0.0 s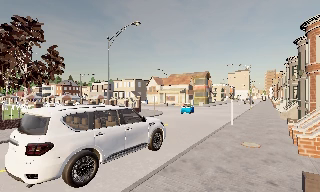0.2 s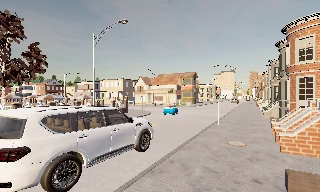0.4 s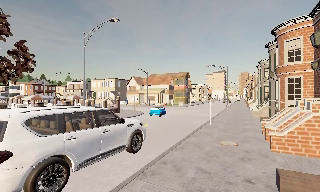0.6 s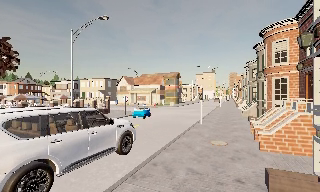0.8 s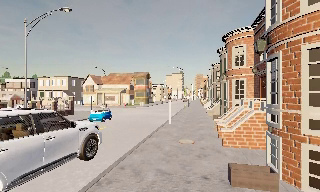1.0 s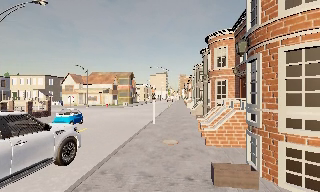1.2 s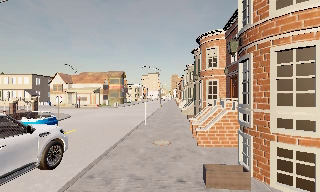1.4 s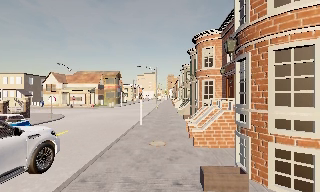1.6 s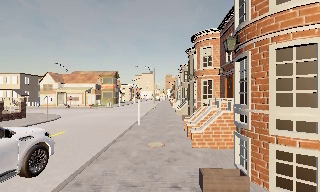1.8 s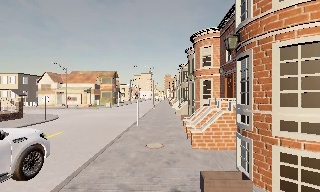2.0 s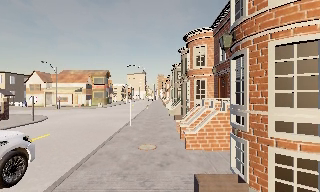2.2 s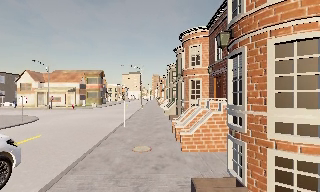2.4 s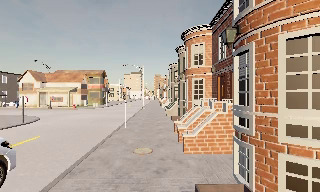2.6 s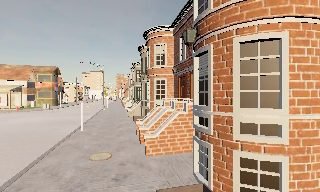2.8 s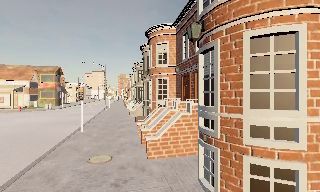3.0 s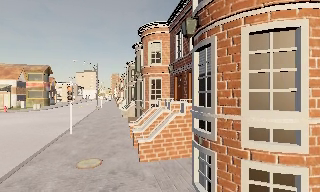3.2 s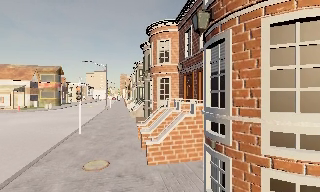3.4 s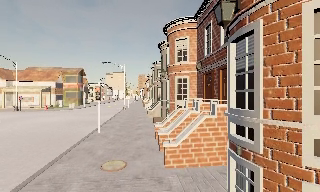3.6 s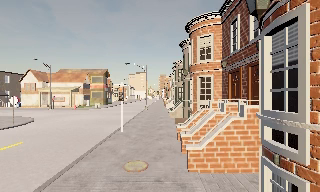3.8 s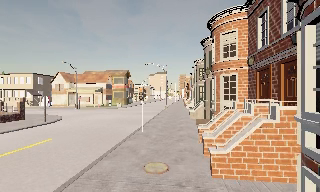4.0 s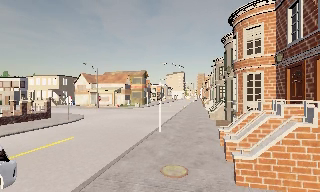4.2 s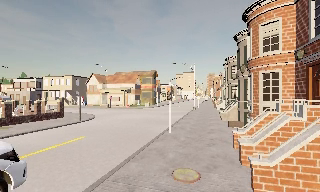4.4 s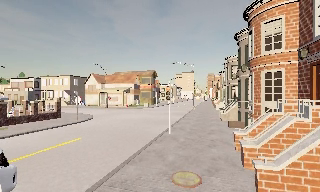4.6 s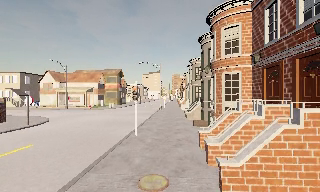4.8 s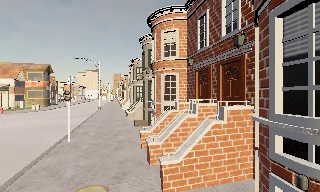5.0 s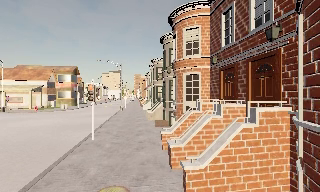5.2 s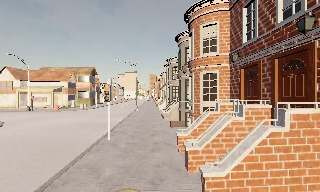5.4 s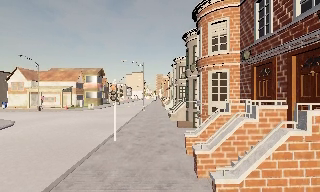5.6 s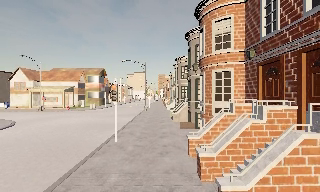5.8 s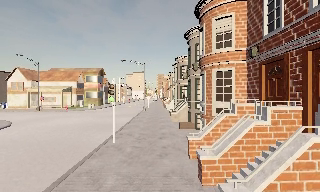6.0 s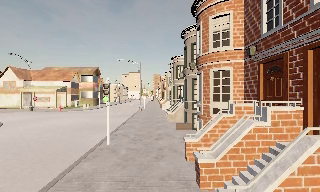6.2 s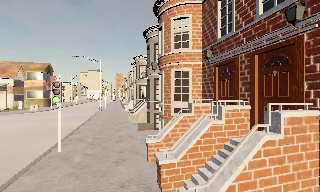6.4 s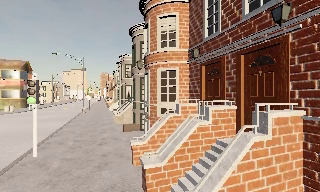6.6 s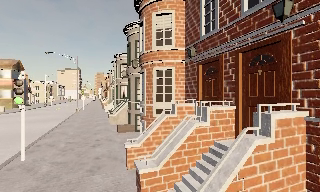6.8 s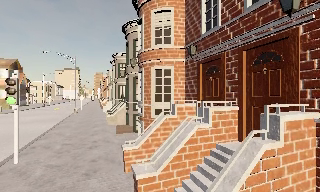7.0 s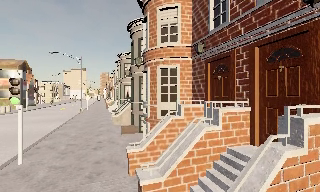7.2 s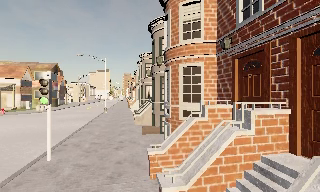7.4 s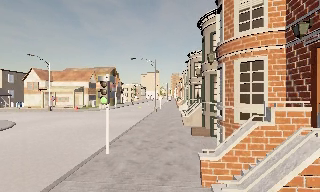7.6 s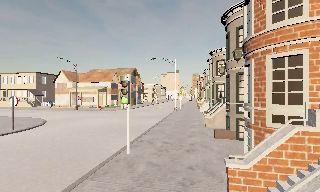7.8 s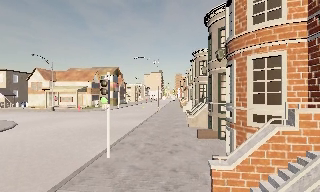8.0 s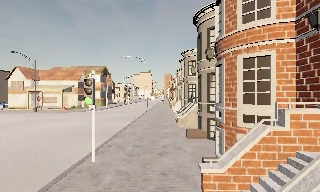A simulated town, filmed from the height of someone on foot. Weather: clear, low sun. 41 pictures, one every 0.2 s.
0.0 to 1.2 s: The camera swings to its right by about 30 degrees, and the scene slides to the left. It travels forward, about 1 m, so what stands in front looms larger.
1.2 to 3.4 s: The scene slides to the left, as the camera pans about 10 degrees to its right. It travels forward, about 2.5 m, so what stands in front looms larger.
3.4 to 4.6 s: The scene slides to the right, as the camera pans about 10 degrees to its left. It travels forward, about 1 m, so what stands in front looms larger.
4.6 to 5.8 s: The camera travels forward, about 1.5 m, so what stands in front looms larger.
5.8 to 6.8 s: The camera swings to its right by about 20 degrees, and the scene slides to the left. It travels forward, about 1 m, so what stands in front looms larger.
6.8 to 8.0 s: The camera pans to its left, which is counterclockwise from overhead, by about 25 degrees. It travels forward, about 1.5 m, so what stands in front looms larger.
The film runs forward here.
